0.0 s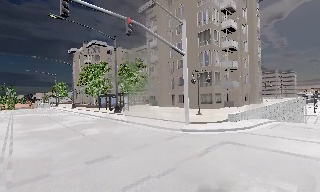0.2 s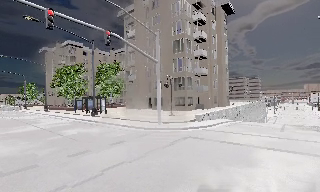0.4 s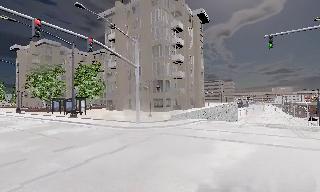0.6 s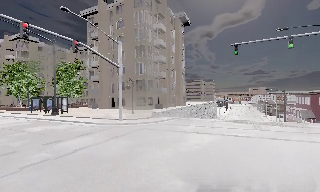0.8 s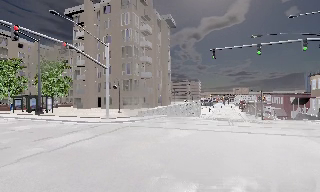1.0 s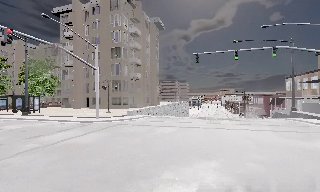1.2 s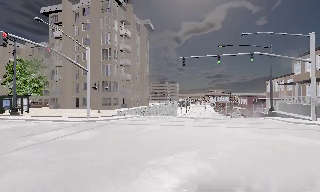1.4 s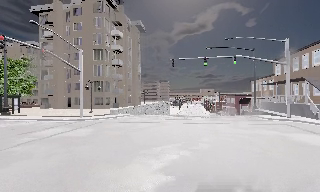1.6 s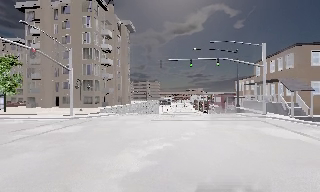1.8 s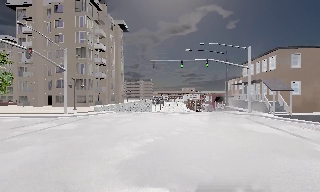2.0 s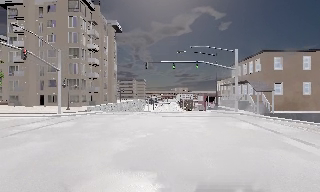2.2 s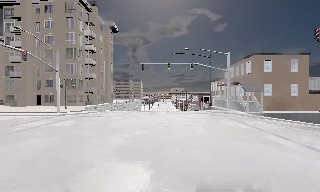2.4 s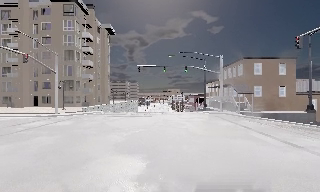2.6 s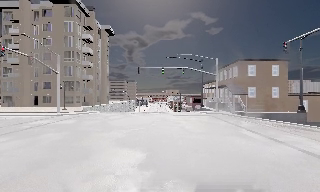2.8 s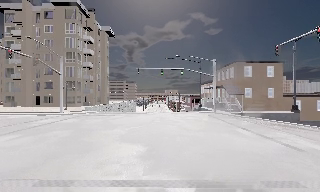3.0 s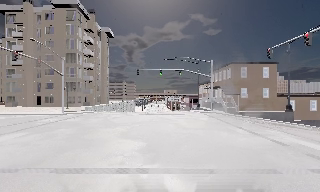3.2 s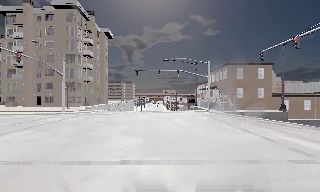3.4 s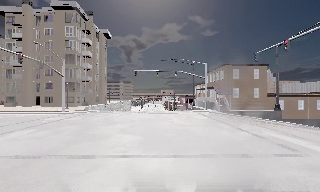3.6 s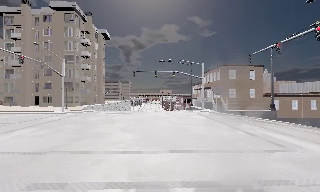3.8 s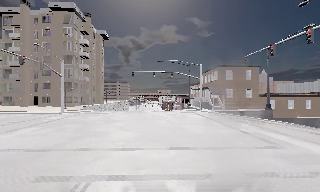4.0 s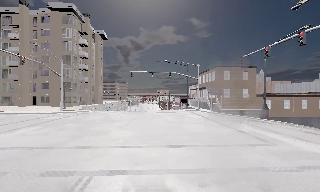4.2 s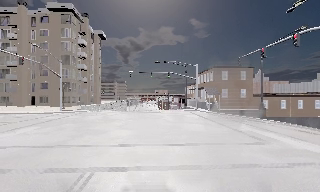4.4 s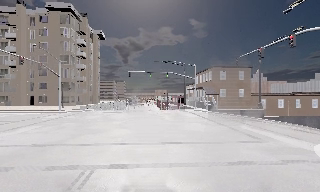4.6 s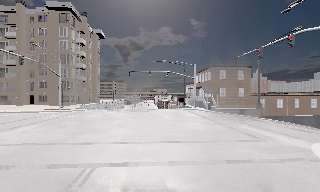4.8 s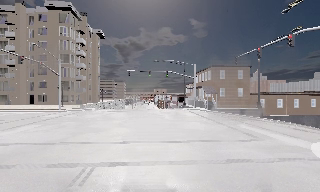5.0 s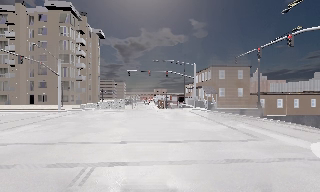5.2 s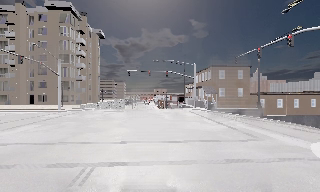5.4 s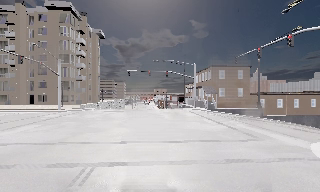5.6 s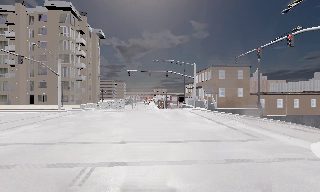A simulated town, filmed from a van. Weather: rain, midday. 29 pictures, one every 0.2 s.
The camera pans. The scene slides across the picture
to the left.
The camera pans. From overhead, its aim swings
clockwise.
0.0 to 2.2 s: The camera swings to its right by about 45 degrees, and the scene slides to the left. It travels backward, about 12 m.
2.2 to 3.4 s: The camera travels backward, about 4.5 m, so what stands in front gets smaller.
3.4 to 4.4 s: The camera travels backward, about 1.5 m, so what stands in front gets smaller. It loses speed.
4.4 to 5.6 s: The camera keeps its place and its aim.
The film runs backward here.
